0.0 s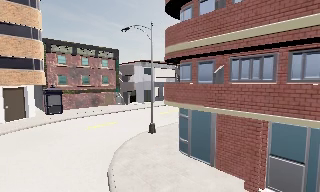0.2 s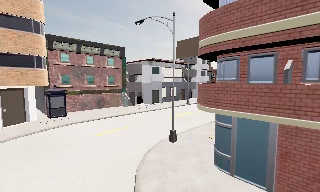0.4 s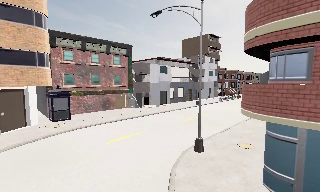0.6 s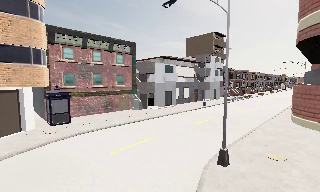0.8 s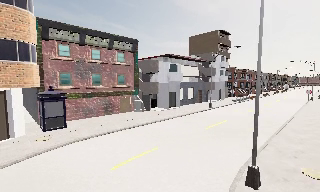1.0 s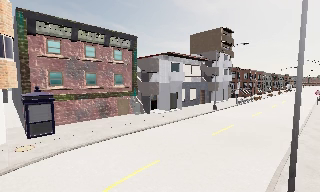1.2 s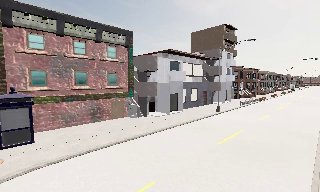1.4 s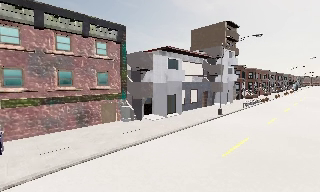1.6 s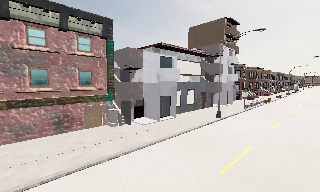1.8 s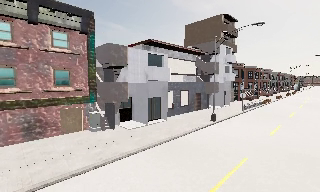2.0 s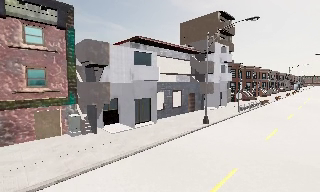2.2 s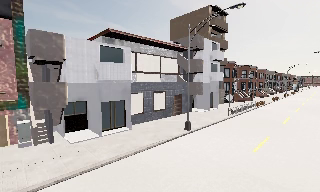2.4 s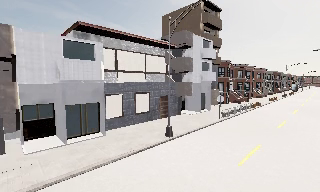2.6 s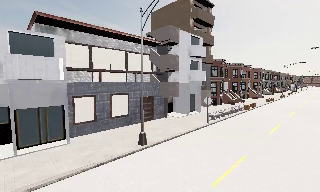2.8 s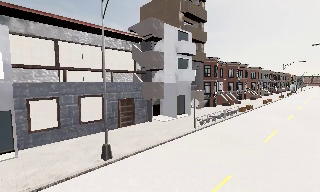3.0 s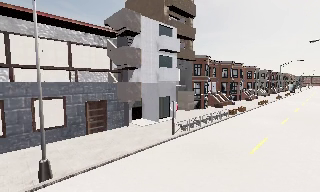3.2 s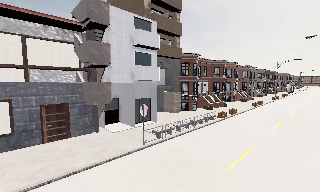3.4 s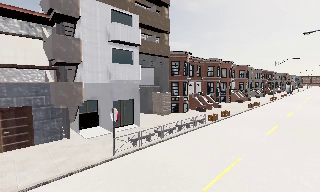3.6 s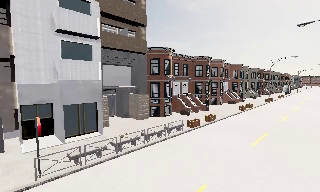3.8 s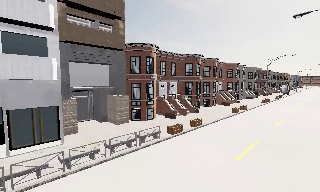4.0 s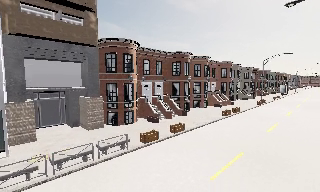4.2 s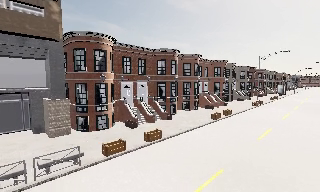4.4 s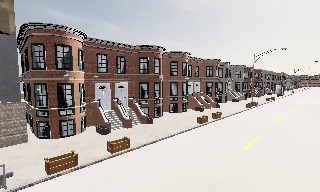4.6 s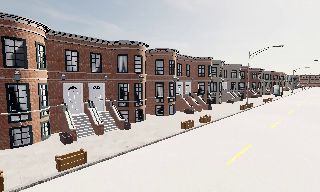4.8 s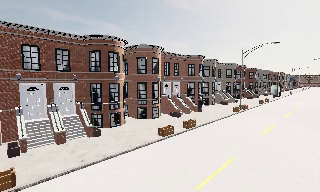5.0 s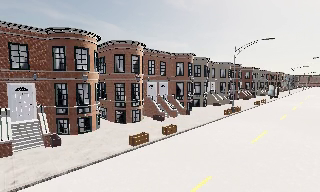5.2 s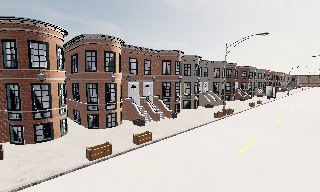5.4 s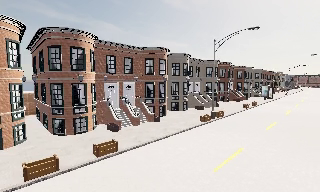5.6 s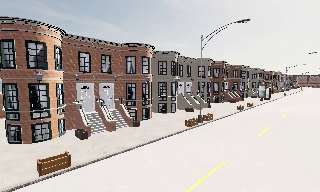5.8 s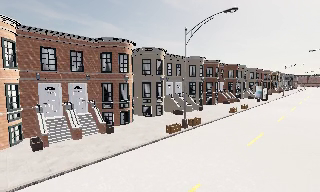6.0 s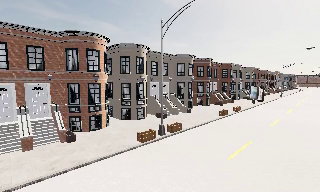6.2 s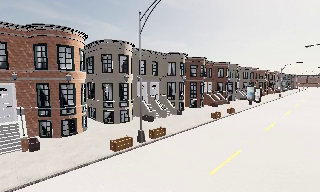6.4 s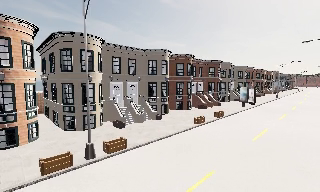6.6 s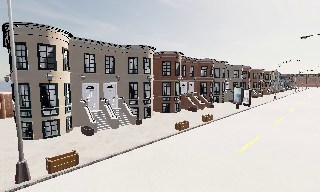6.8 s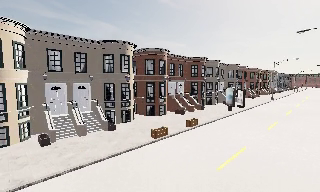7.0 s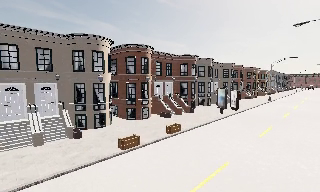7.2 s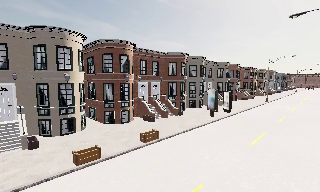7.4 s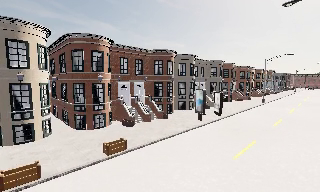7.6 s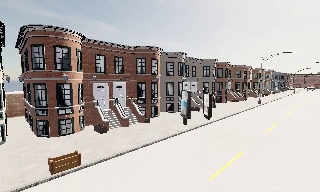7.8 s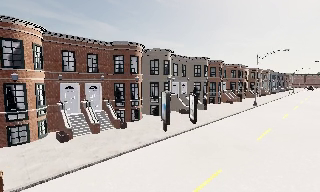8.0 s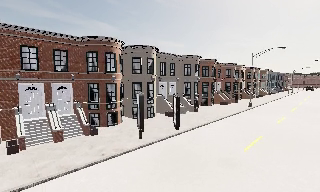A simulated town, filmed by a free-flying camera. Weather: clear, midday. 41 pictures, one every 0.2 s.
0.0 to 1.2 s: The camera travels forward and to its left, about 9 m, so what stands in front looms larger.
1.2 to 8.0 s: The camera travels to its right and forward, about 75 m, so close, fixed things drift to the left.
The film runs forward here.
